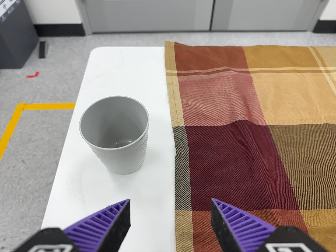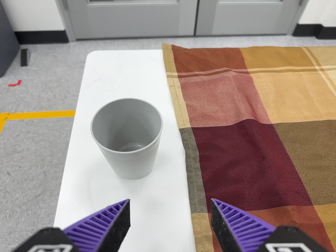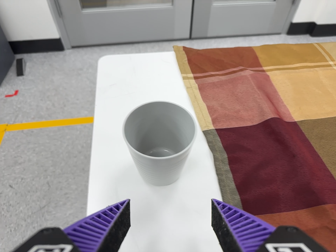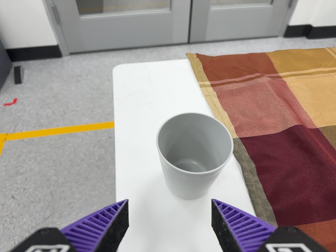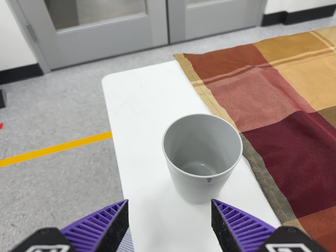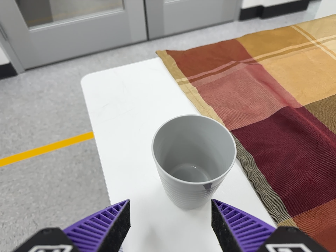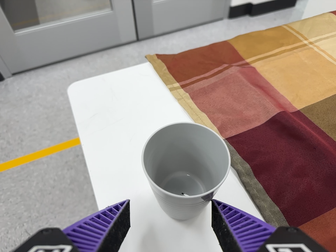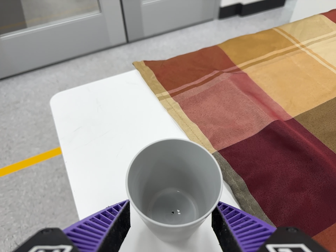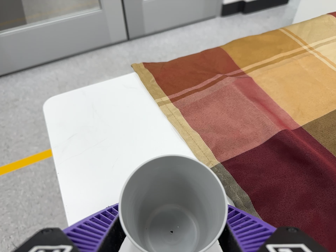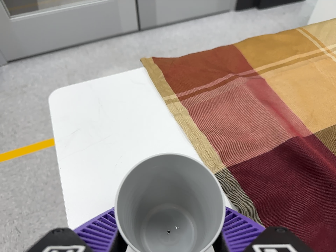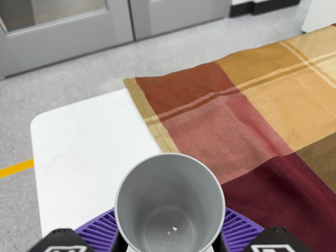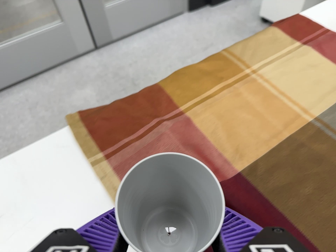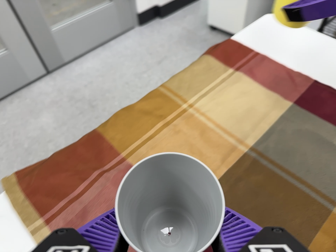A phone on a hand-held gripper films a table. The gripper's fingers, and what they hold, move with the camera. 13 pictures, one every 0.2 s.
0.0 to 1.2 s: The camera pans to its right by about 15 degrees. It travels to its left and forward, about 14 cm. It rolls about its line of sight by about 20 degrees, and the scene rotates counterclockwise.
1.2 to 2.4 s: The camera pans to its right by about 10 degrees. It travels toward the top of its view and to its right, about 22 cm, so close, fixed things drift downward. It rolls about its line of sight by about 15 degrees, and the scene rotates counterclockwise.
The film runs forward here.
